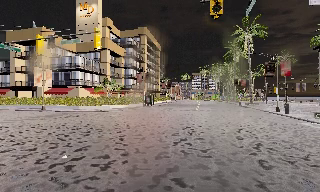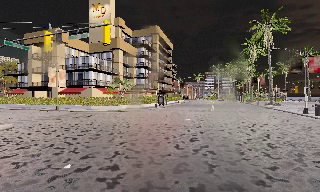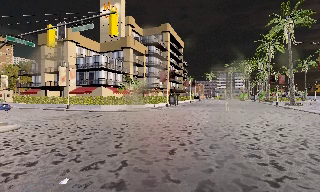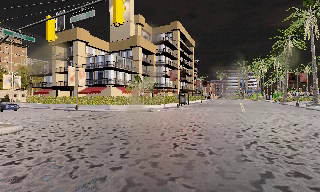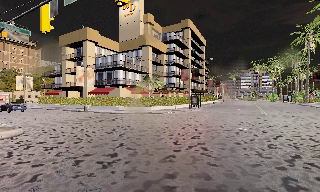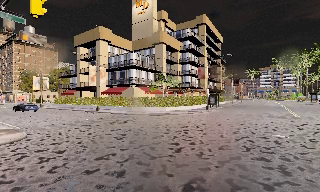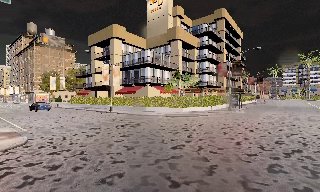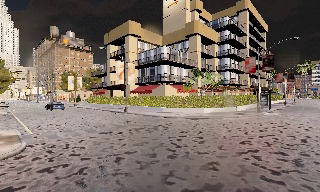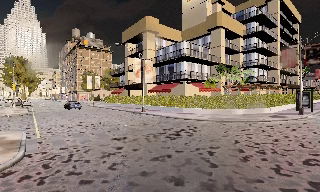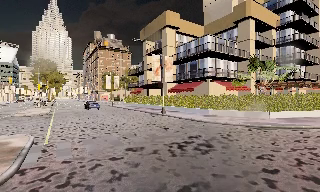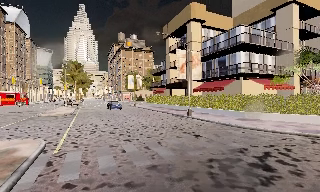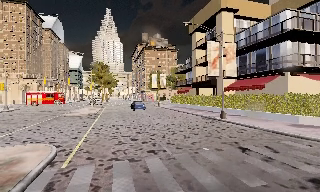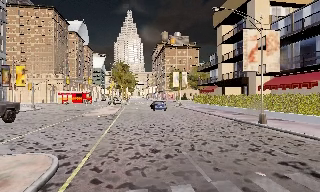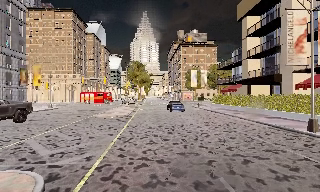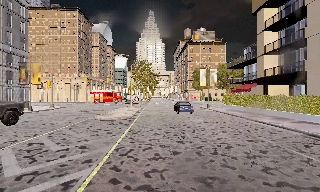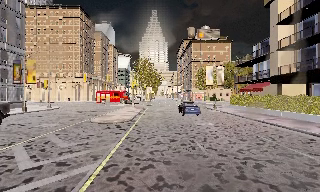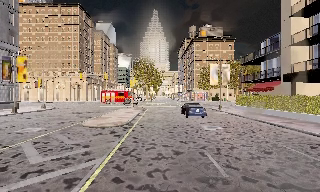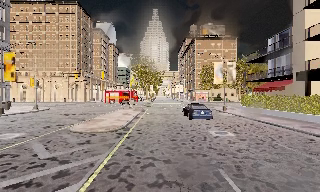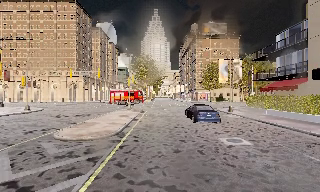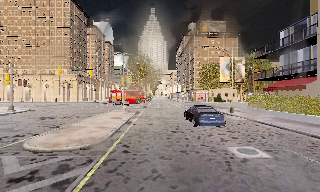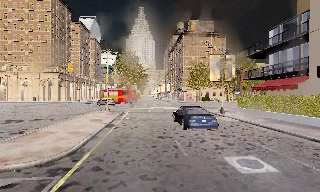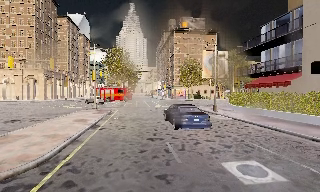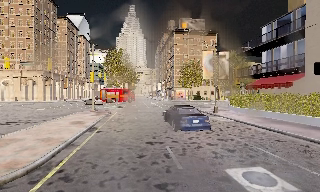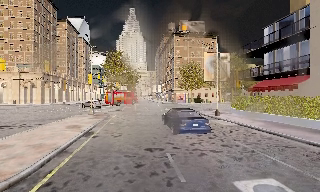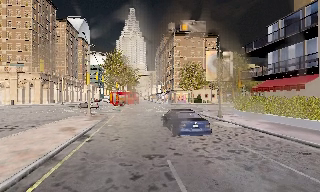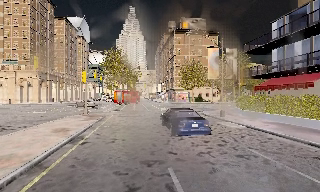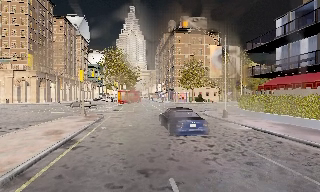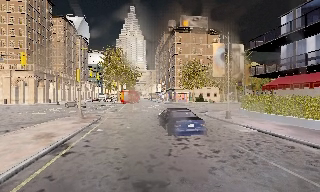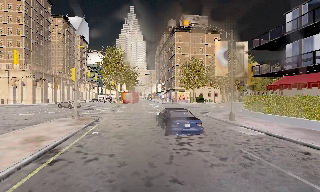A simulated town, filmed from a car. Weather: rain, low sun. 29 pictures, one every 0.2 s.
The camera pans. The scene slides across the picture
to the right.
The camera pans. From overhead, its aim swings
counterclockwise.
0.0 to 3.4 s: The camera pans to its left, which is counterclockwise from overhead, by about 75 degrees. It travels forward, about 25 m.
3.4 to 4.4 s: The camera travels forward, about 6 m, so what stands in front looms larger. It loses speed.
4.4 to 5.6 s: The camera travels forward, about 4 m, so what stands in front looms larger.
The film runs forward here.
